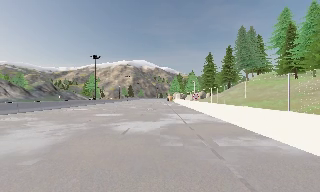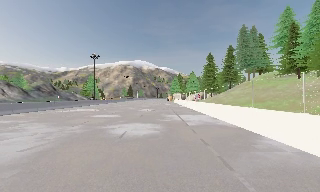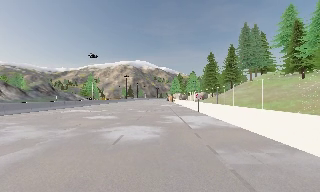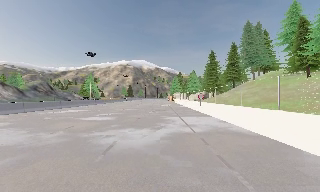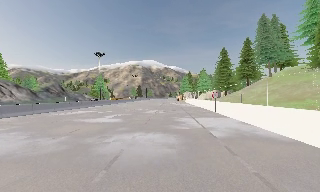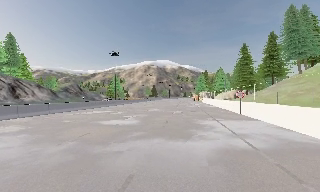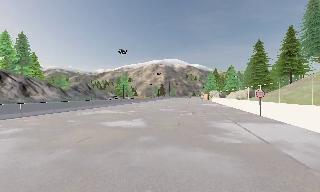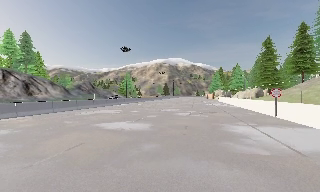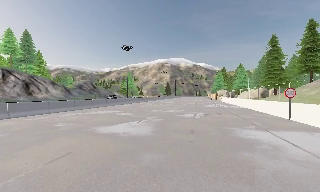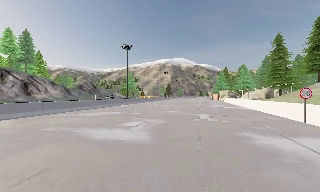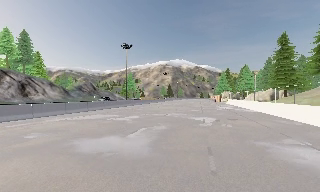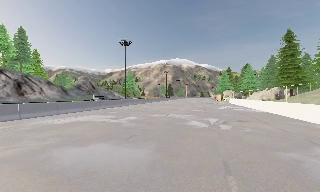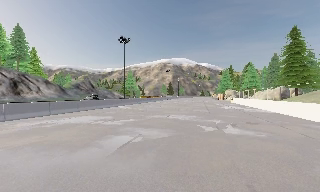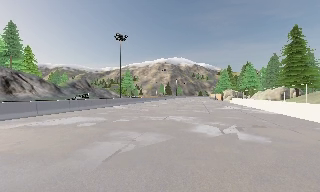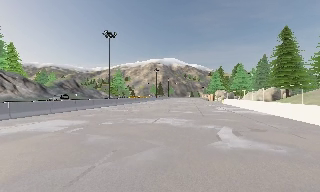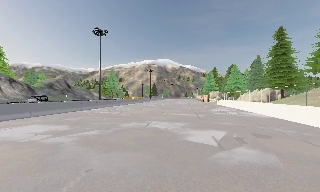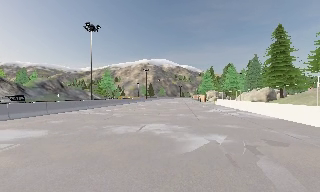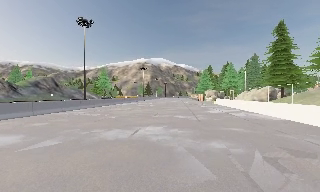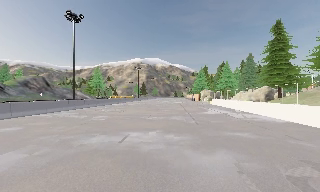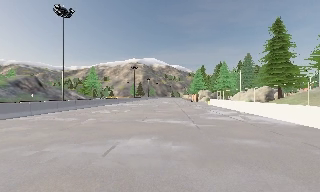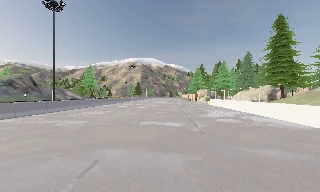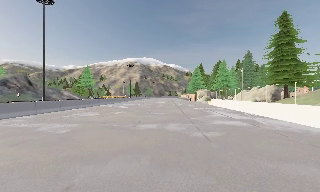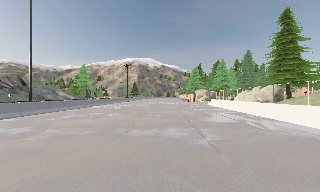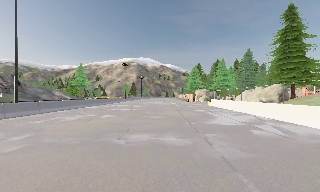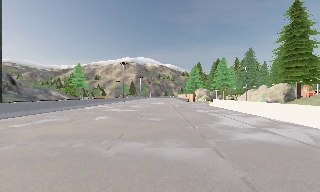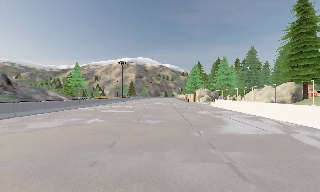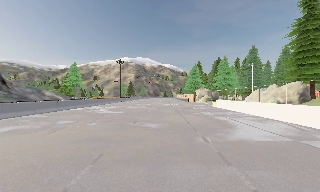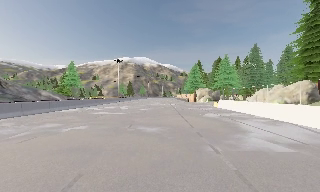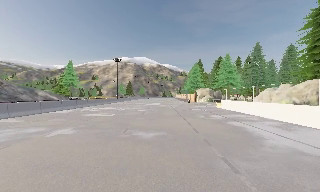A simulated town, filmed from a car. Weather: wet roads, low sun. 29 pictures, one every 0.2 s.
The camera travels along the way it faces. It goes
forward.
0.0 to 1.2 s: The camera swings to its left by about 10 degrees, and the scene slides to the right. It travels forward, about 6 m, so what stands in front looms larger. It gains speed.
1.2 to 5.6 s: The camera pans to its right, which is clockwise from overhead, by about 10 degrees. It travels forward, about 25 m, so what stands in front looms larger.
The film runs forward here.
